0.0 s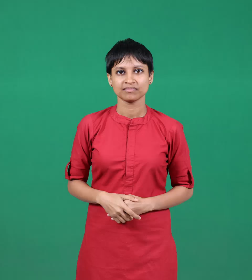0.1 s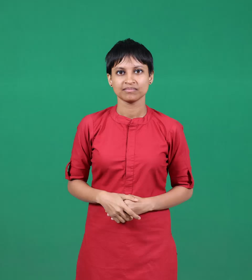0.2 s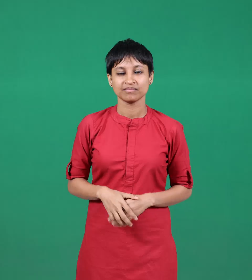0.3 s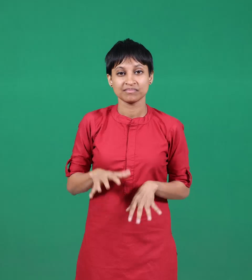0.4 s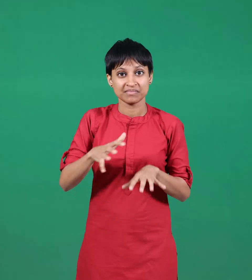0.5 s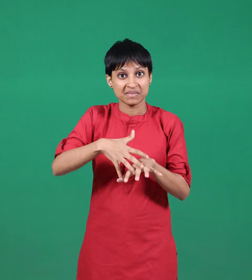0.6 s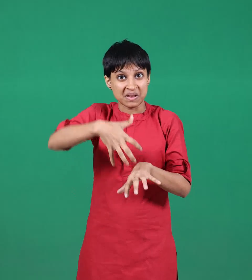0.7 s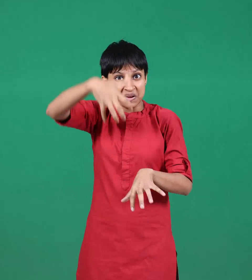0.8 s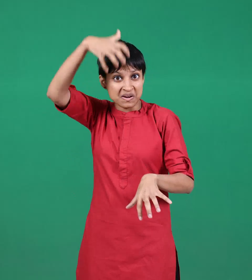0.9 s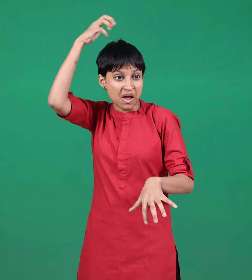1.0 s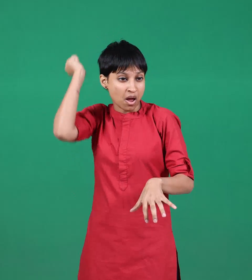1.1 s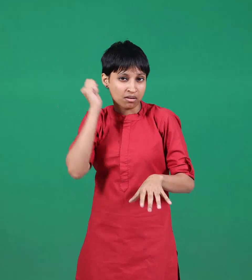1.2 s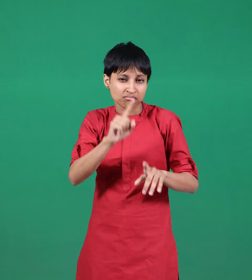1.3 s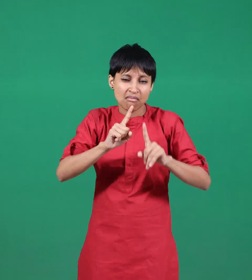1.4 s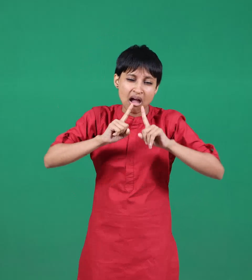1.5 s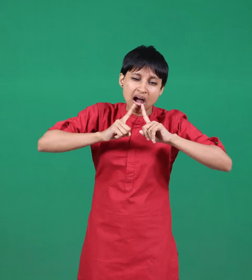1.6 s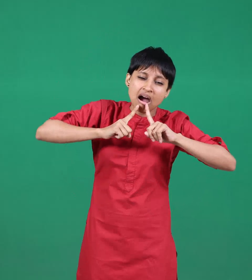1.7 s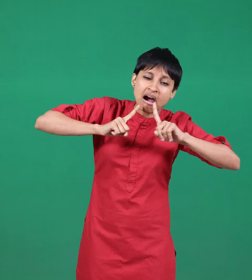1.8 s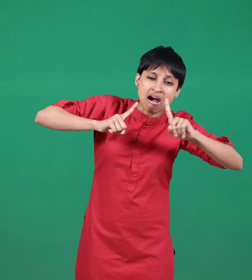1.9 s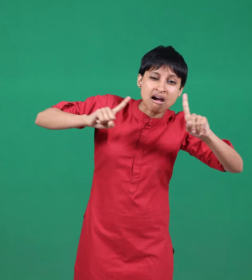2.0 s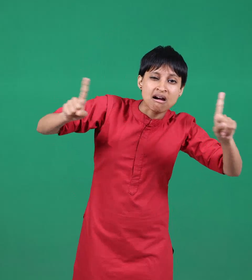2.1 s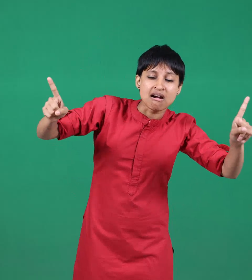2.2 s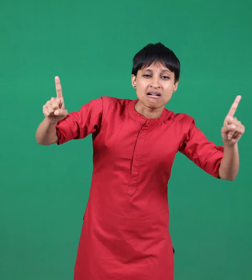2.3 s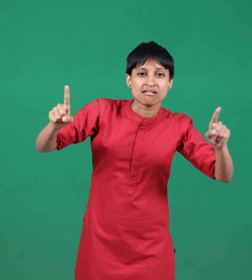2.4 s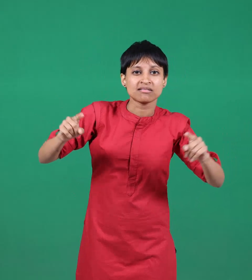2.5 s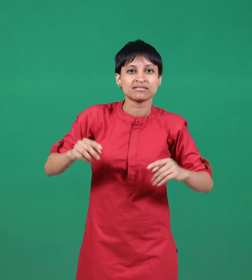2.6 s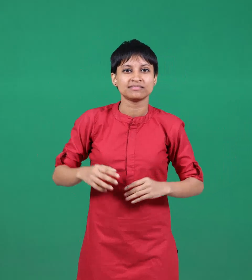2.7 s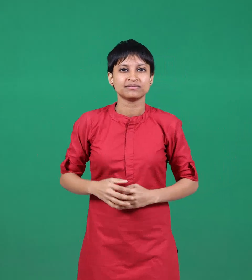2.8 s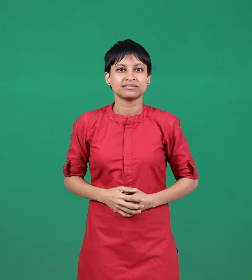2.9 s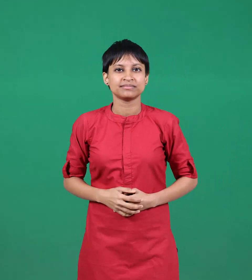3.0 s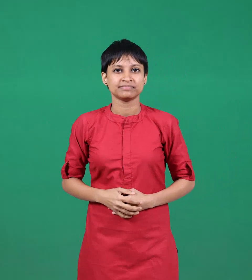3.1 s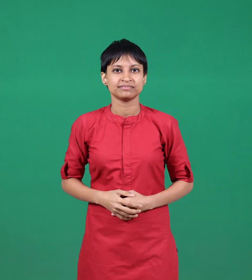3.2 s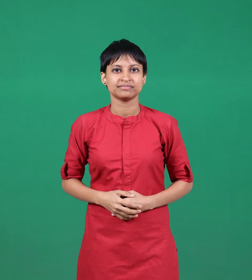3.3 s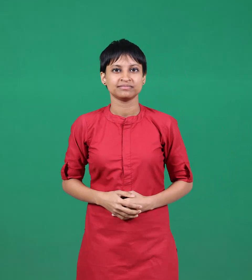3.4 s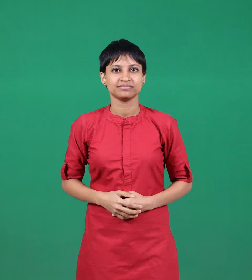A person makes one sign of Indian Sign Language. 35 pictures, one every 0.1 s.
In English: roar
